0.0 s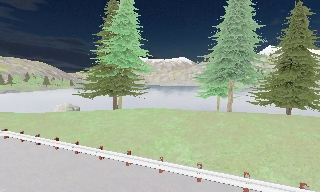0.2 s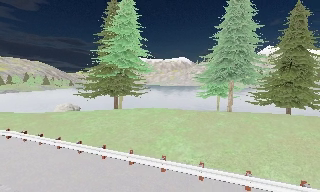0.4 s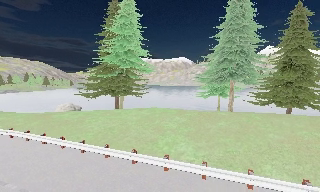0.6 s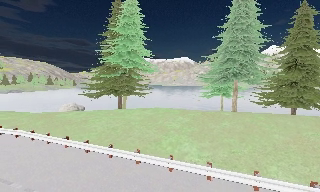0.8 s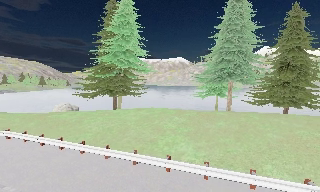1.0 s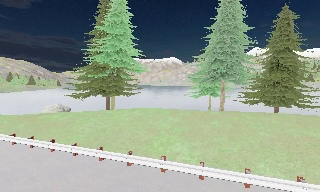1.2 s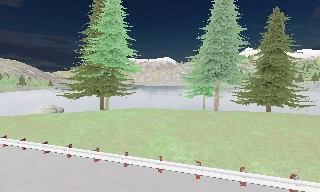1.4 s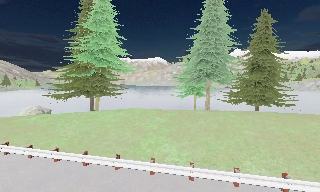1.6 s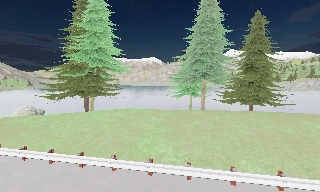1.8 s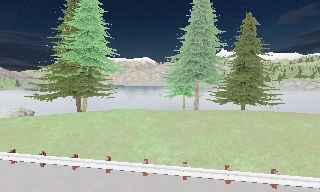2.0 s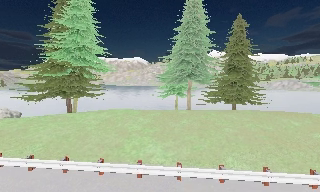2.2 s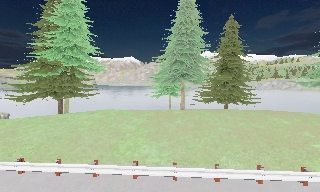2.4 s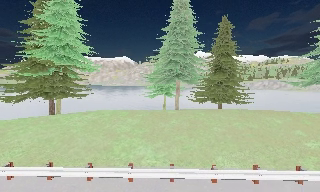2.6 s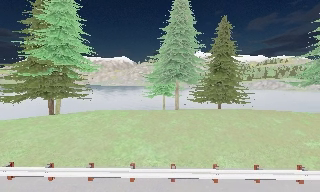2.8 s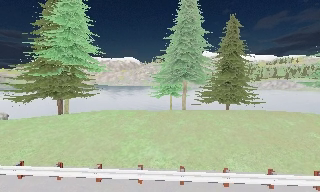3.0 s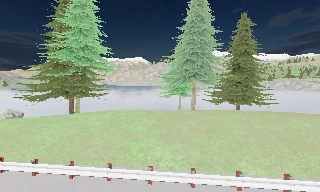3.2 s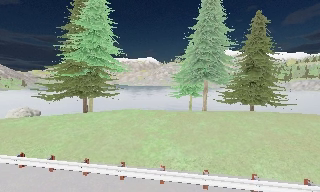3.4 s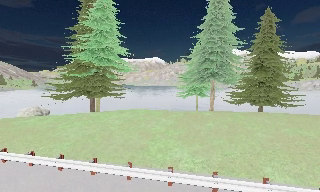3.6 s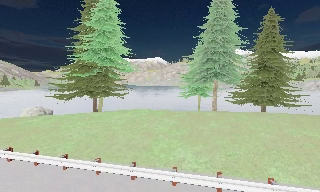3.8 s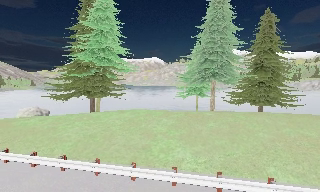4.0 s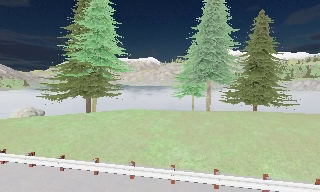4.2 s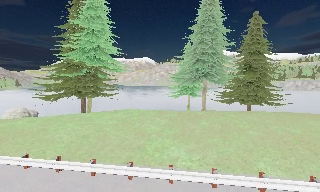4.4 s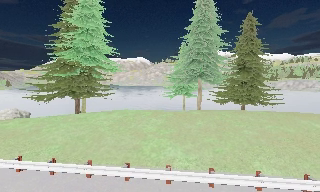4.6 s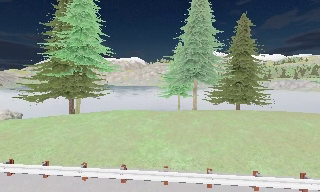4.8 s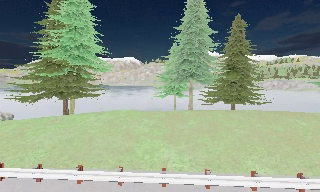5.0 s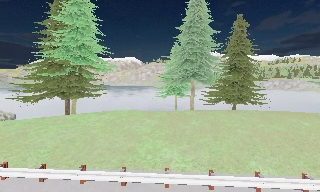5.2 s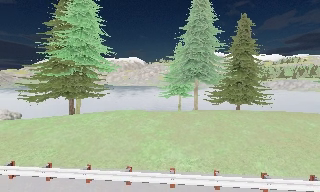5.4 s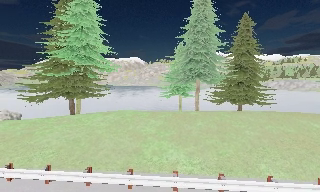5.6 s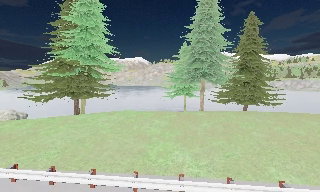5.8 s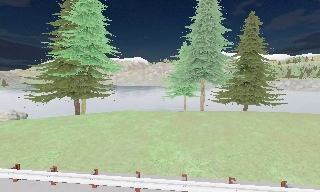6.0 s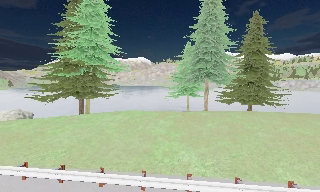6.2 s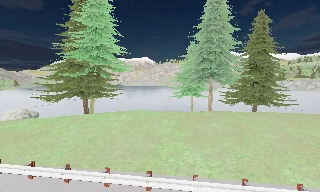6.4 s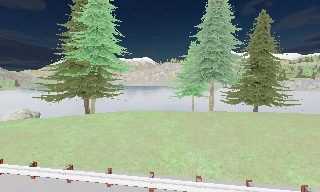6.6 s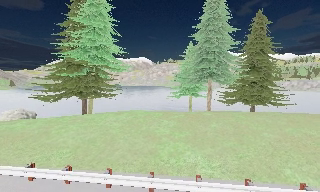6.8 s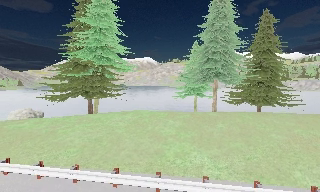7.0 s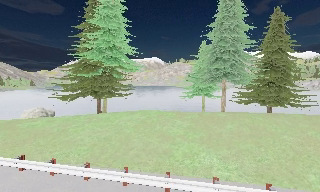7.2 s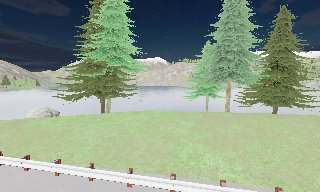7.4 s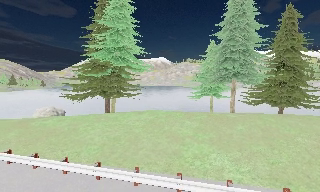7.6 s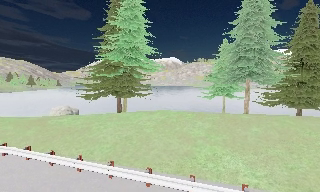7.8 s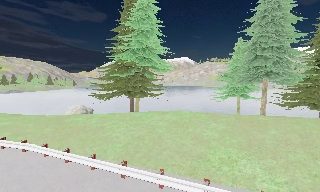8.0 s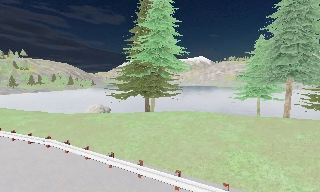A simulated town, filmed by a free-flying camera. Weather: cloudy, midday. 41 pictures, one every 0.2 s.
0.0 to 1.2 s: The camera travels to its left, about 0.5 m.
1.2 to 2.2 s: The scene slides to the left, as the camera pans about 15 degrees to its right.
2.2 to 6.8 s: The camera travels to its left and forward, about 2 m, so close, fixed things drift to the right.
6.8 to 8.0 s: The scene slides to the right, as the camera pans about 20 degrees to its left.
The film runs forward here.
